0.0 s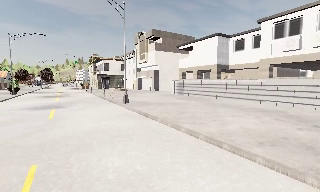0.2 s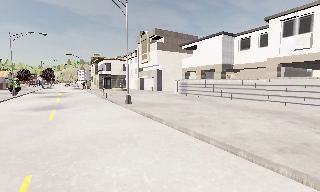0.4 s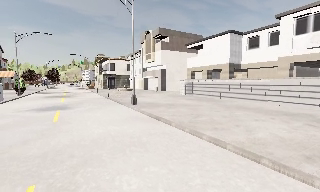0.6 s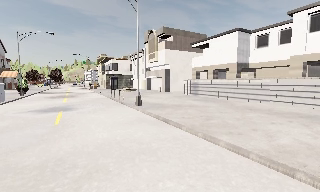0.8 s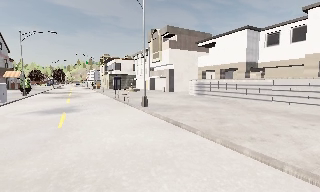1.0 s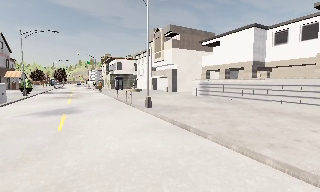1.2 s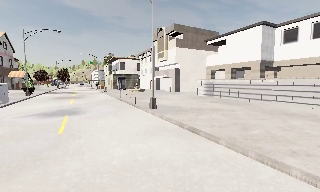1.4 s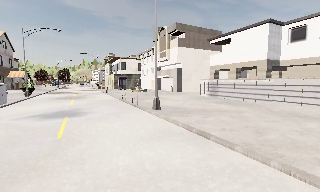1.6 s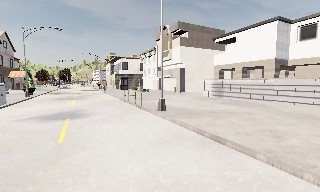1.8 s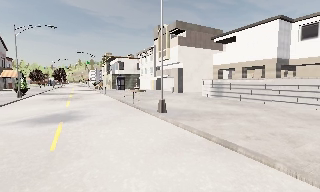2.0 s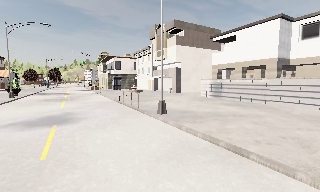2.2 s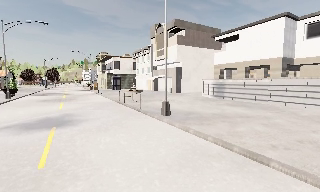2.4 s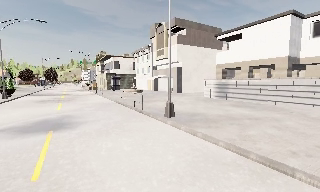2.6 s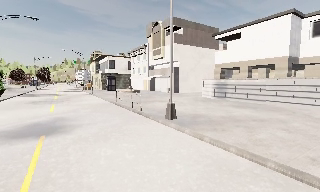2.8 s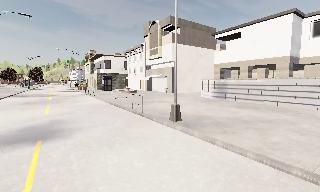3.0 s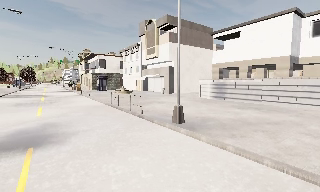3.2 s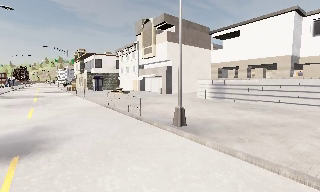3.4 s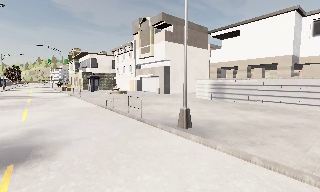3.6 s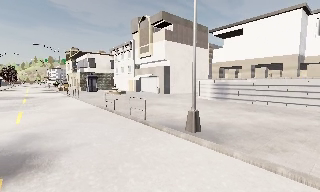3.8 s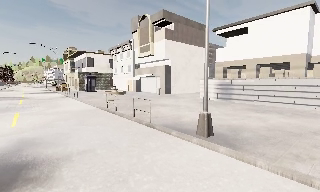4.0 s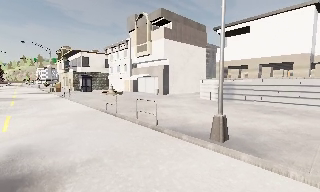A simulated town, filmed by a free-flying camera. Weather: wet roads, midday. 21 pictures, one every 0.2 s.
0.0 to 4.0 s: The camera pans to its right, which is clockwise from overhead, by about 10 degrees. It travels forward and to its left, about 10 m, so what stands in front looms larger.
The film runs forward here.
